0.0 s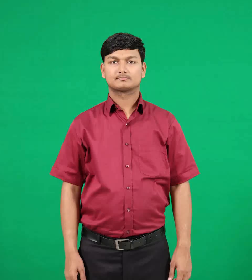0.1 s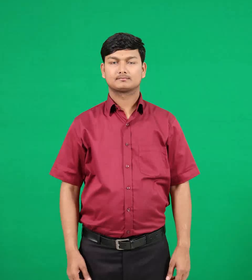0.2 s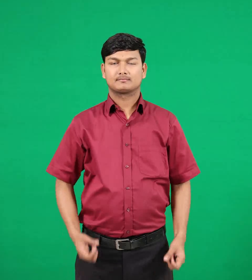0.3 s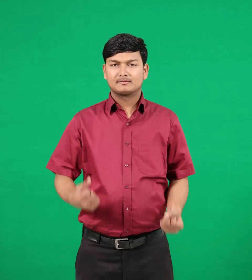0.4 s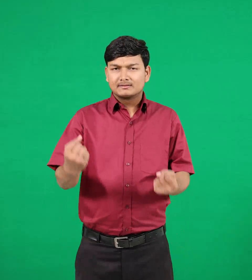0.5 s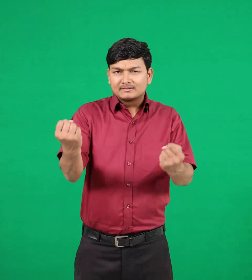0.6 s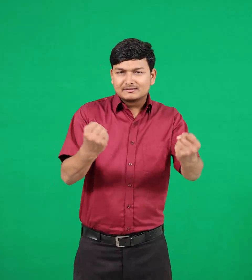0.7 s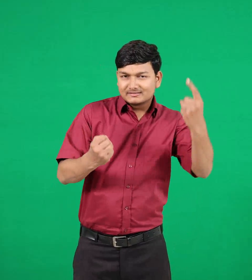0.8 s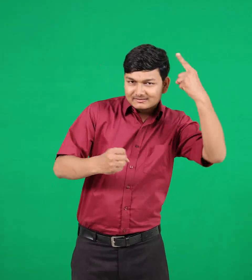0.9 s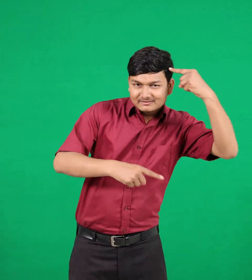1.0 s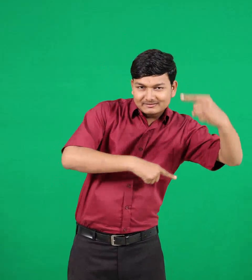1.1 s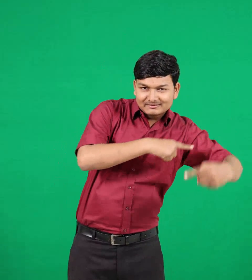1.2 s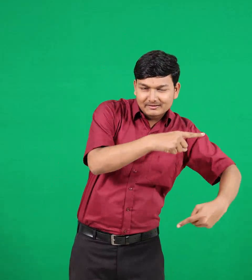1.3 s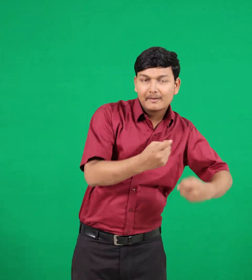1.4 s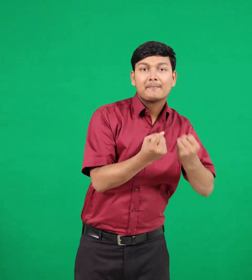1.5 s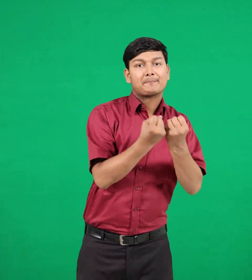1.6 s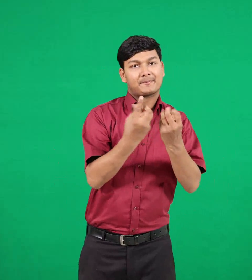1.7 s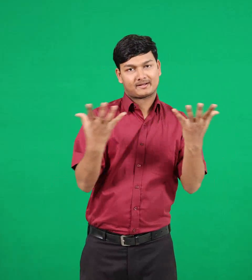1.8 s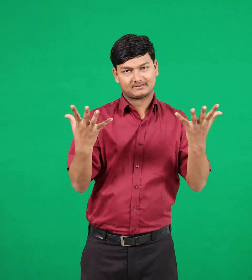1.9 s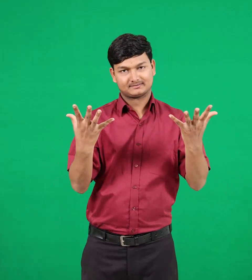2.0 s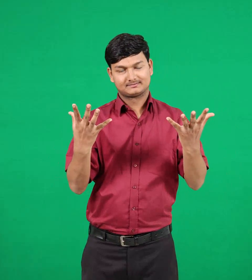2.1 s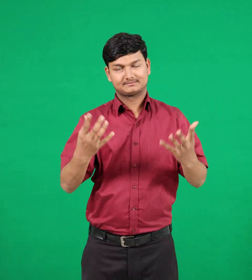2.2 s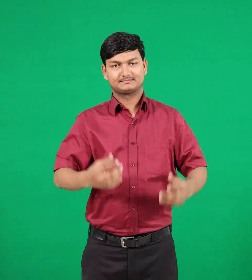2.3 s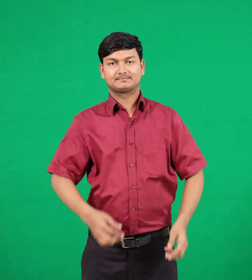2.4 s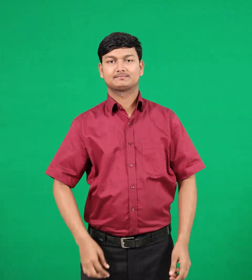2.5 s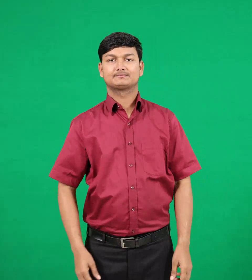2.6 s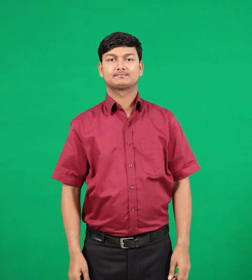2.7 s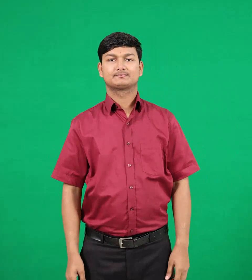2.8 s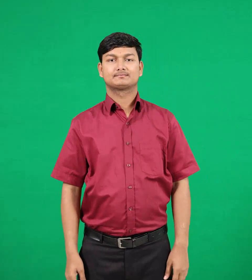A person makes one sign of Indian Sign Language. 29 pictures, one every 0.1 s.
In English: wheels
